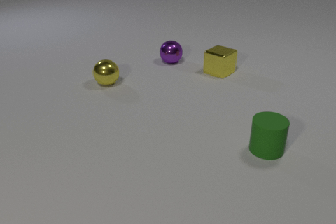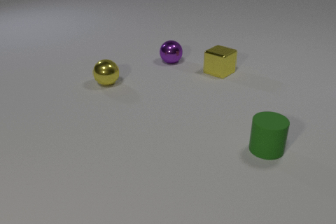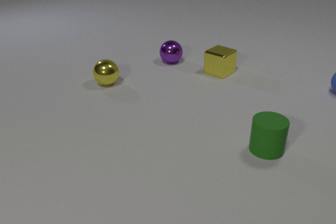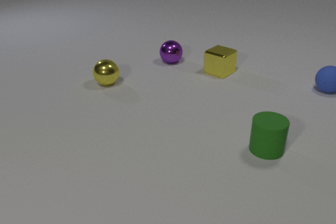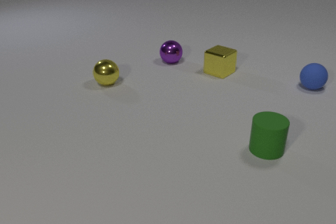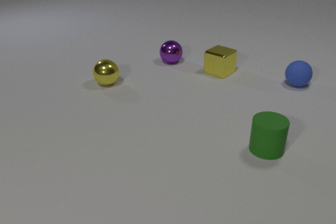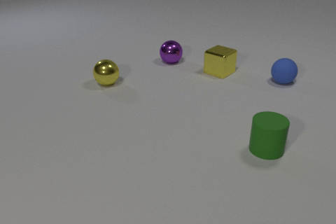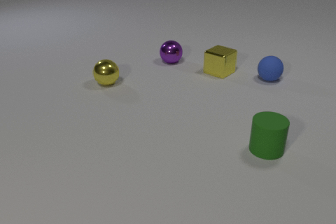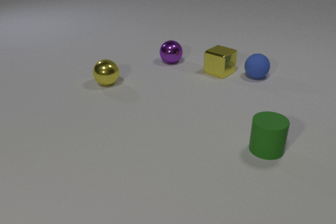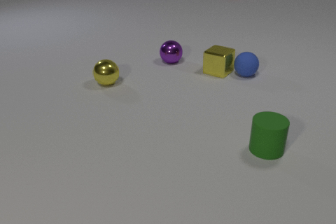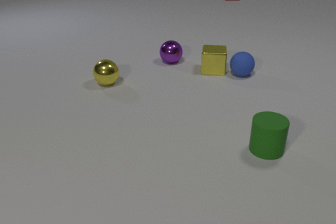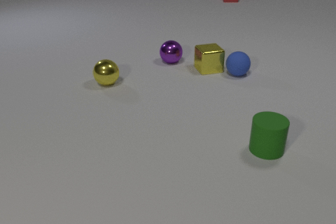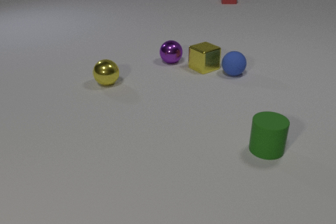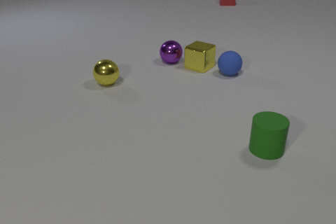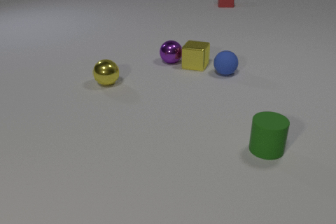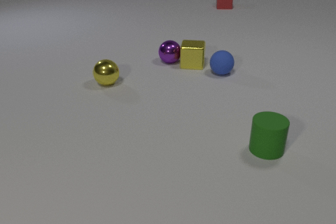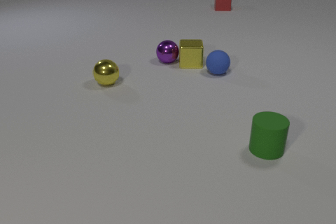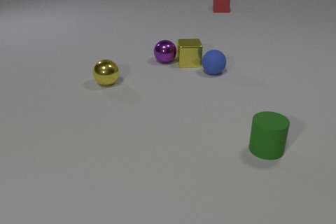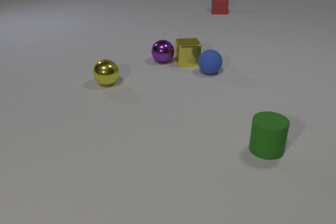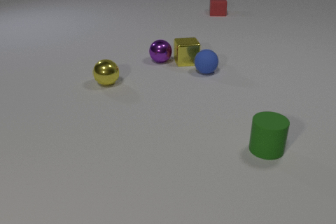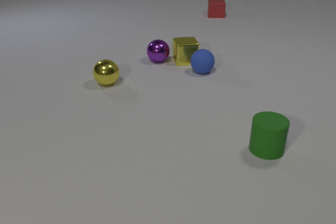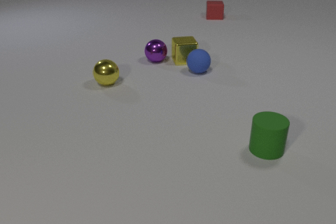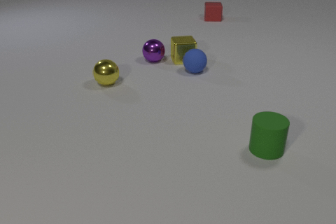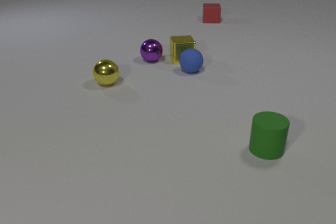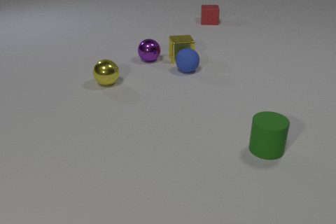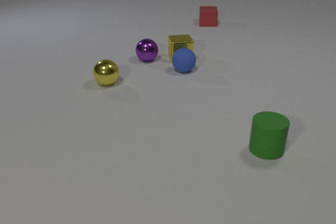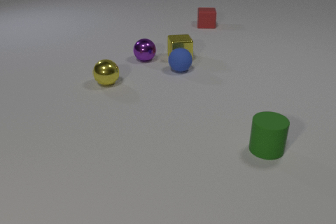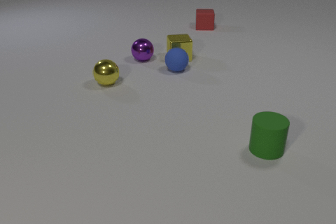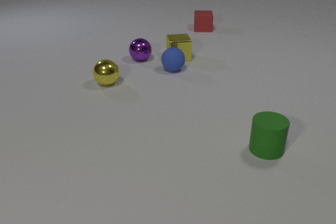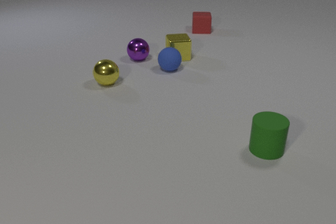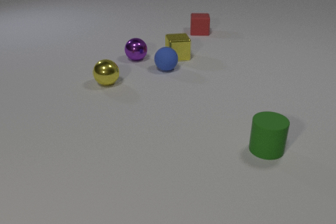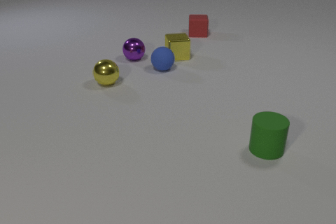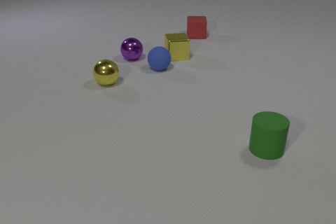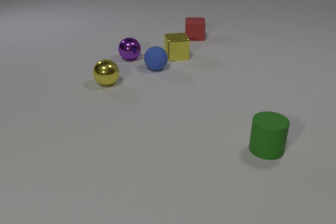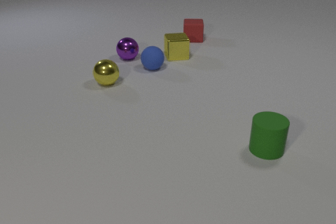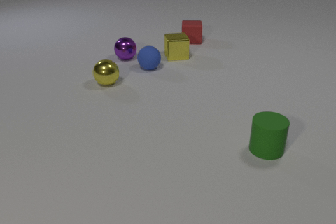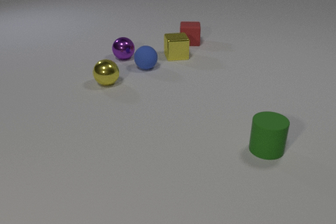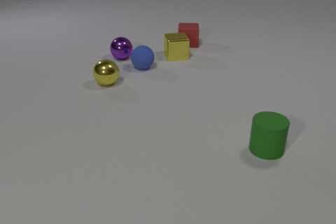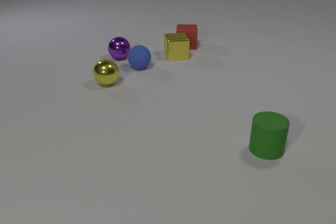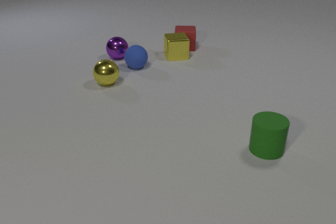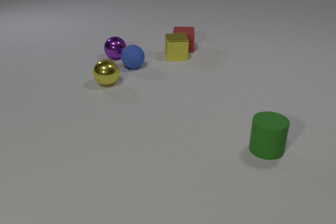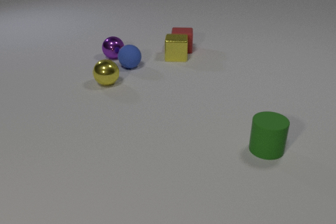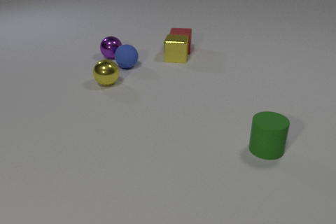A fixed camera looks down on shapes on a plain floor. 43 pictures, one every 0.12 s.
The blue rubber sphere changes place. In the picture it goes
to the left.
The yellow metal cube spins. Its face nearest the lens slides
to the right.
0.00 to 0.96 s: The blue rubber sphere comes in at the right edge, rolls to the left.
0.96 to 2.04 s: The blue rubber sphere rolls to the left. The yellow metal cube slides to the left and away from the camera, spins so that its near face slides to the right, counterclockwise seen from above. The purple metal sphere rolls to the left. The red rubber cube slides toward the camera. The blue rubber sphere and the yellow metal cube collide. The yellow metal cube and the purple metal sphere collide.
2.04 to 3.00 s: The blue rubber sphere rolls to the left. The yellow metal cube slides away from the camera and to the left. The purple metal sphere rolls to the left. The red rubber cube slides toward the camera.
3.00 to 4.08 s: The blue rubber sphere rolls to the left. The yellow metal cube slides away from the camera. The purple metal sphere rolls to the left. The red rubber cube slides toward the camera.
4.08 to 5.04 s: The blue rubber sphere rolls to the left. The yellow metal cube slides toward the camera. The purple metal sphere rolls to the left. The red rubber cube slides toward the camera. The yellow metal cube and the red rubber cube collide.
How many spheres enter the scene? 1.
How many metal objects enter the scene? 0.
What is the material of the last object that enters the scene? rubber.
